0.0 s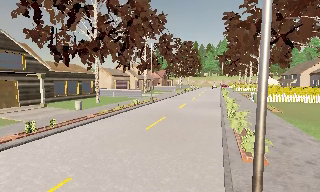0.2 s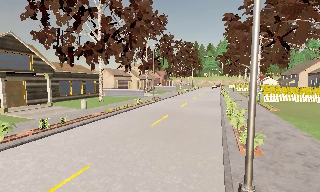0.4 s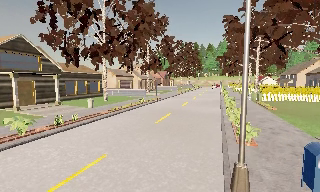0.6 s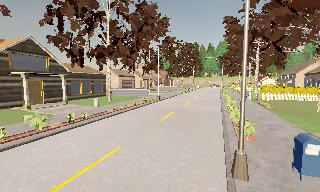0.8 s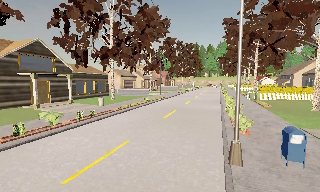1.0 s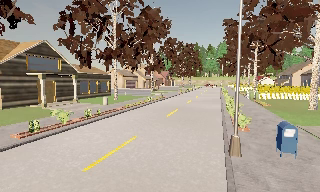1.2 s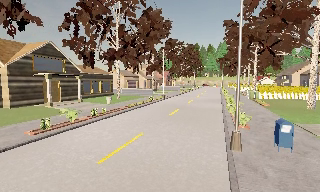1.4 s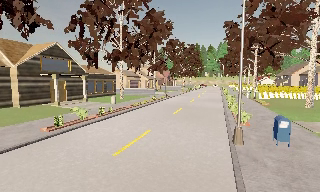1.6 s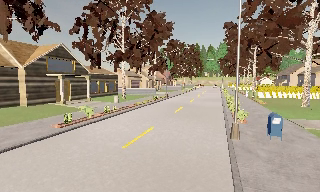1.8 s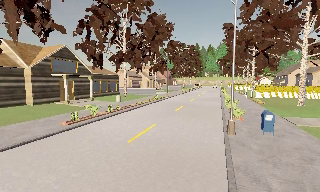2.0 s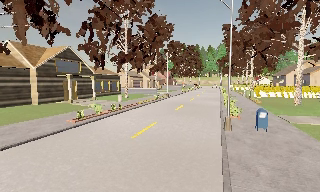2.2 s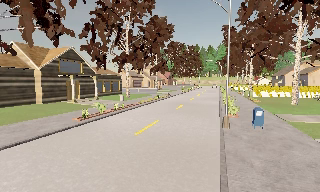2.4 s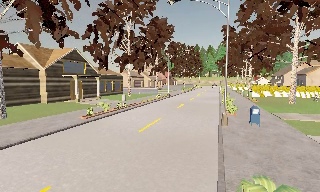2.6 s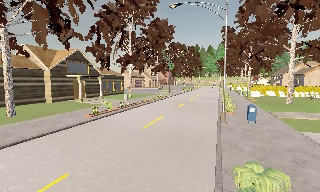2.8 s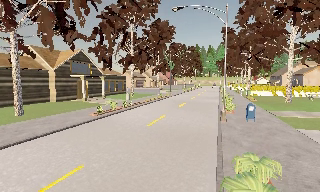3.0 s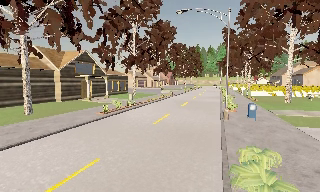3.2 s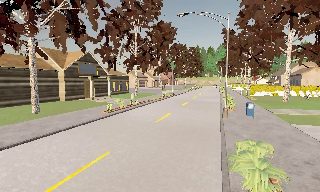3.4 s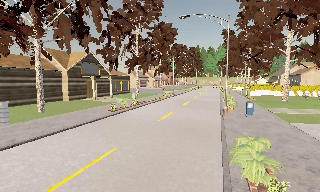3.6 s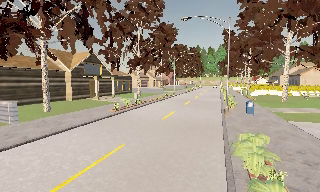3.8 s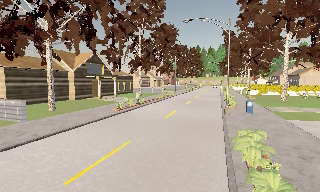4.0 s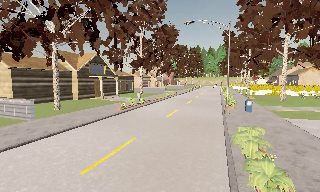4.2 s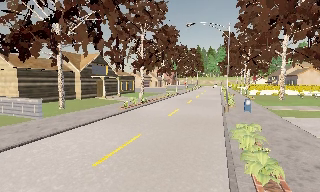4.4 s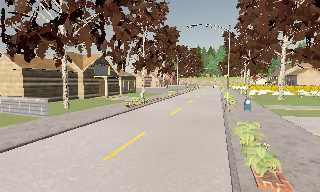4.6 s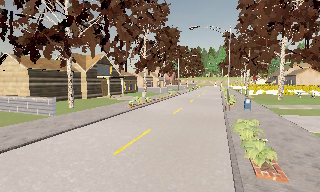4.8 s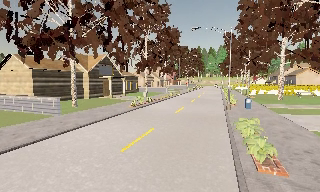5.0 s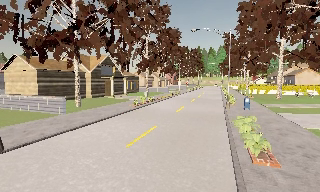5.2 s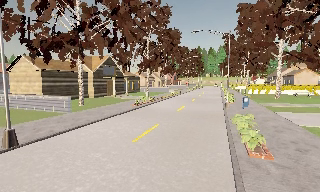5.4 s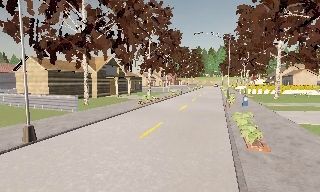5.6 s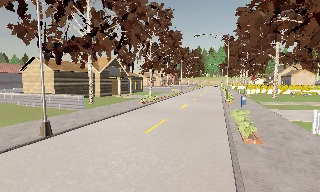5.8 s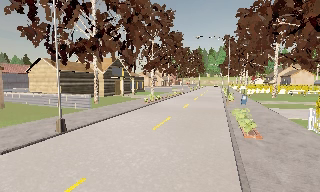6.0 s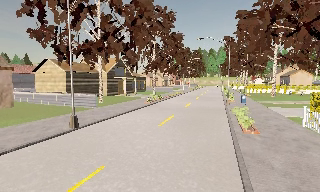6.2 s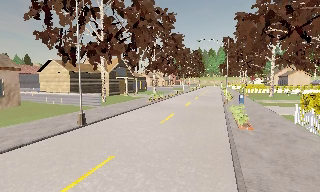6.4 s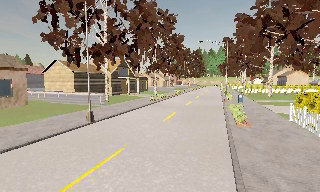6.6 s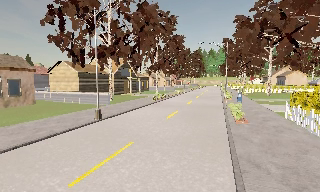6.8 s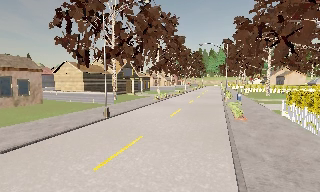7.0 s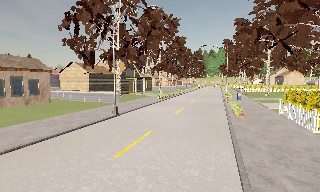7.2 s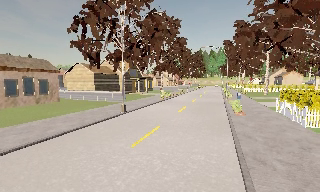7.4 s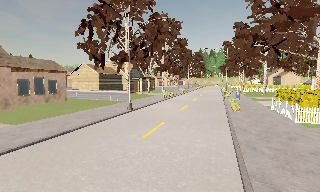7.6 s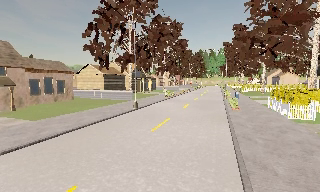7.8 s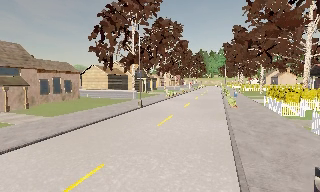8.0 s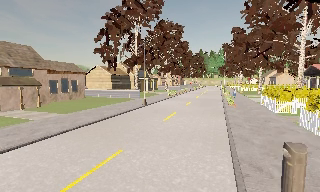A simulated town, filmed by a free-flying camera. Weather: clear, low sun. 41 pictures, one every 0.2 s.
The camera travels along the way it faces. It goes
backward.
0.0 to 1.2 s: The camera travels backward and to its left, about 4.5 m, so what stands in front gets smaller.
1.2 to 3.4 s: The camera travels backward, about 6 m, so what stands in front gets smaller.
3.4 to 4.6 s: The camera travels backward and to its left, about 2.5 m, so what stands in front gets smaller.
4.6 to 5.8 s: The camera travels backward and to its left, about 3.5 m, so what stands in front gets smaller. It gains speed.
5.8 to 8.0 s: The camera travels backward, about 10 m, so what stands in front gets smaller.
The film runs backward here.
